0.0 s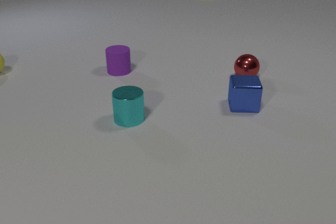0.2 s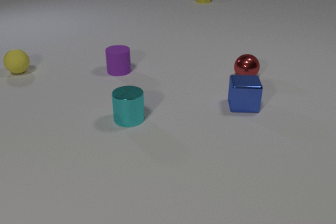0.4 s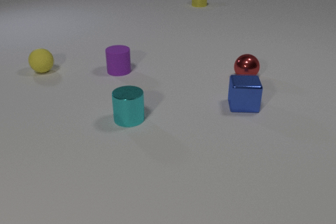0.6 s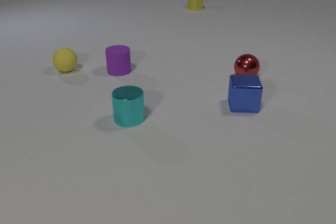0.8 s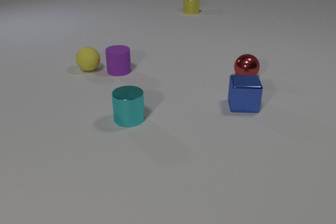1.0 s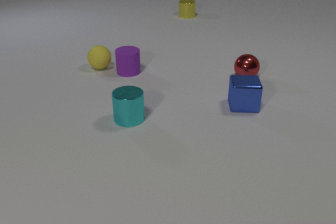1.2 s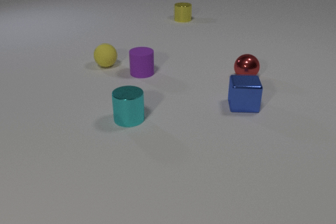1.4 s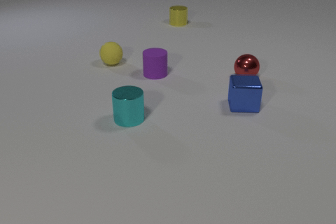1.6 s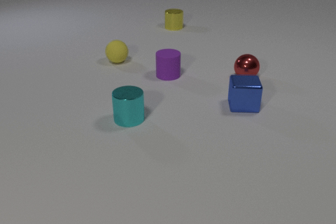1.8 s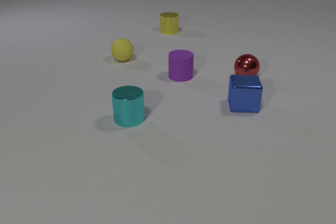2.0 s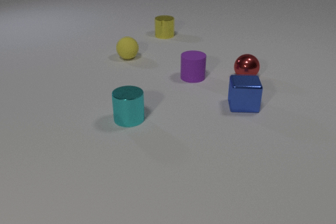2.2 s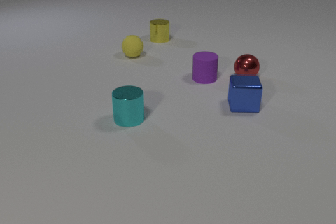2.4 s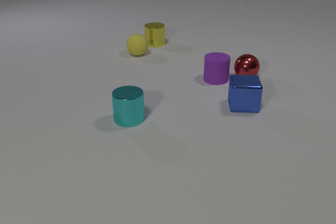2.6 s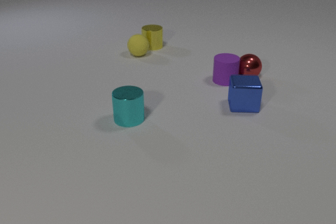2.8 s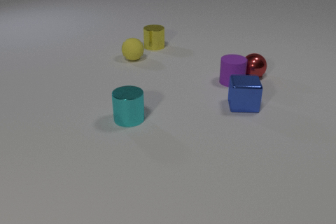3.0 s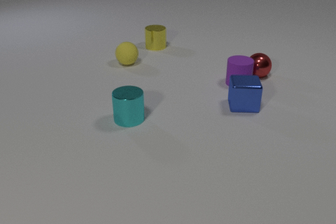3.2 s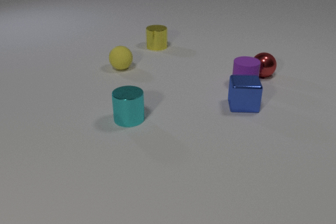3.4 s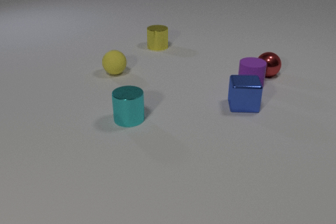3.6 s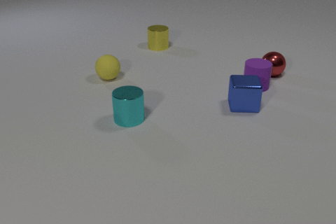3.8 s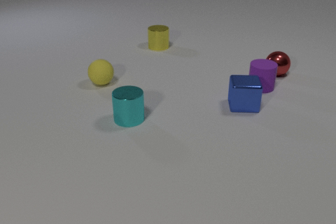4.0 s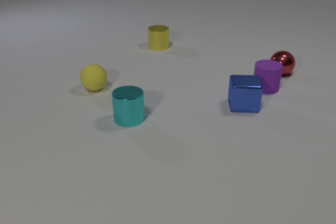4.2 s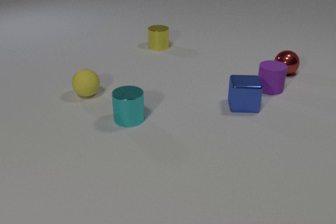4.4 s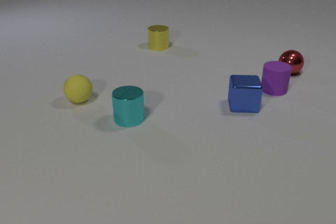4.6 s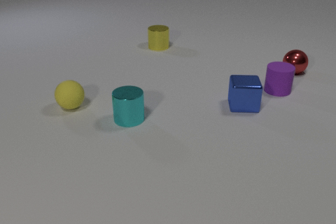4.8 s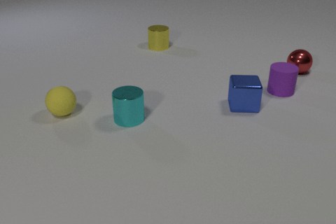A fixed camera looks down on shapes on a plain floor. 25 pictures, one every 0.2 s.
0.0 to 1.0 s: The yellow rubber sphere rolls to the right. The purple rubber cylinder slides to the right. The yellow metal cylinder slides toward the camera. The yellow rubber sphere and the purple rubber cylinder collide.
1.0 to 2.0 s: The yellow rubber sphere rolls to the right and away from the camera. The purple rubber cylinder slides to the right. The yellow metal cylinder slides toward the camera.
2.0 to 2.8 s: The yellow rubber sphere rolls to the right. The purple rubber cylinder slides to the right. The red metal sphere rolls to the right. The yellow metal cylinder slides toward the camera. The purple rubber cylinder and the red metal sphere collide. The yellow rubber sphere and the yellow metal cylinder collide.
2.8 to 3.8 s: The yellow rubber sphere rolls toward the camera and to the left. The purple rubber cylinder slides to the right. The red metal sphere rolls to the right and away from the camera. The yellow metal cylinder slides to the right.
3.8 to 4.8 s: The yellow rubber sphere rolls toward the camera and to the left. The purple rubber cylinder slides to the right. The red metal sphere rolls to the right and away from the camera.
What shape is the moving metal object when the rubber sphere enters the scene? cylinder.
Are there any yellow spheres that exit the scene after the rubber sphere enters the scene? no.
How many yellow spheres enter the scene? 1.
